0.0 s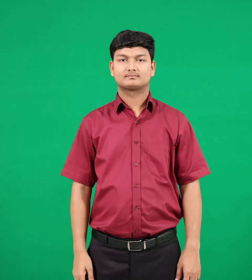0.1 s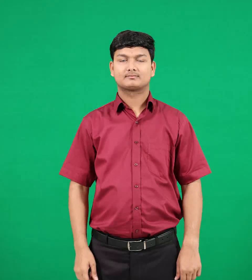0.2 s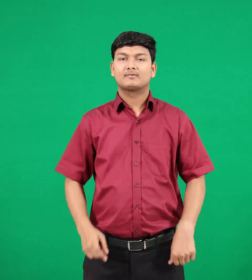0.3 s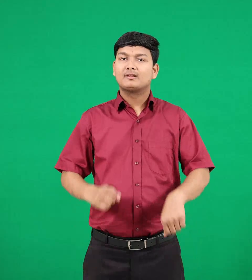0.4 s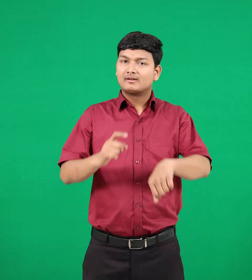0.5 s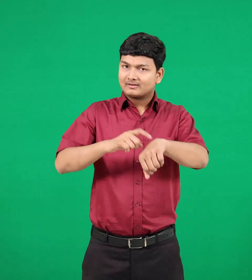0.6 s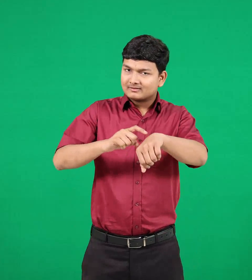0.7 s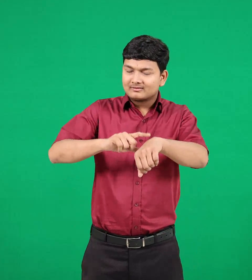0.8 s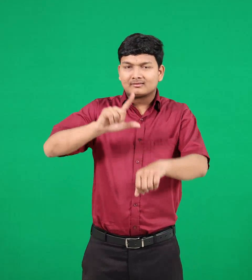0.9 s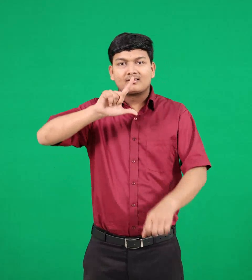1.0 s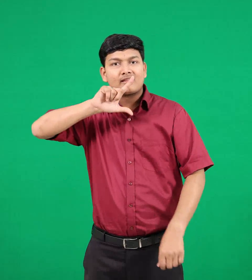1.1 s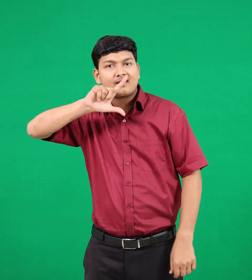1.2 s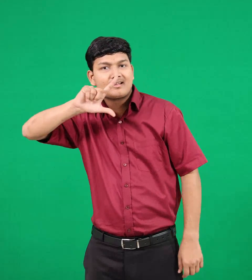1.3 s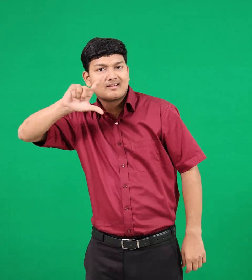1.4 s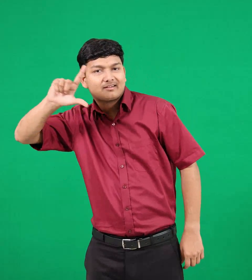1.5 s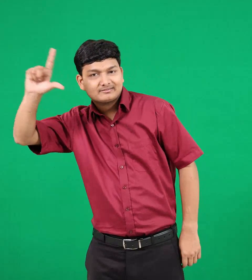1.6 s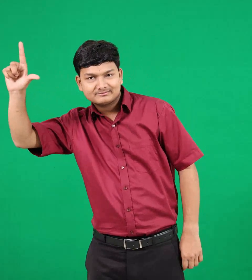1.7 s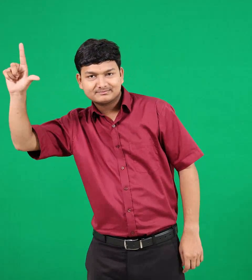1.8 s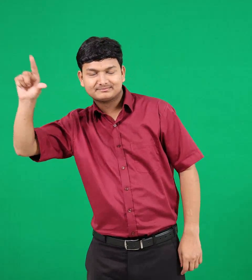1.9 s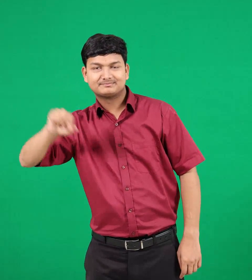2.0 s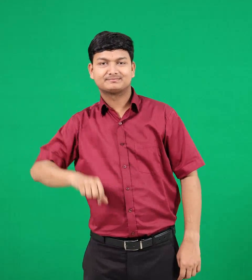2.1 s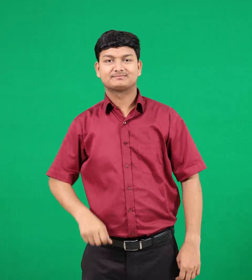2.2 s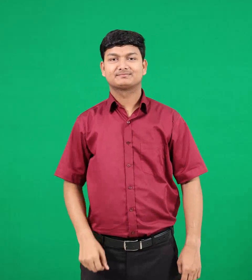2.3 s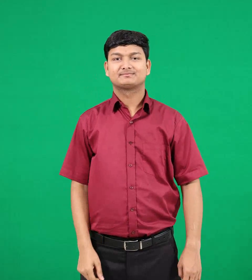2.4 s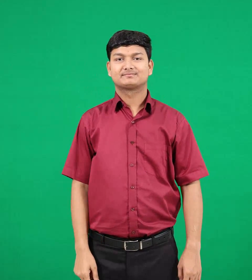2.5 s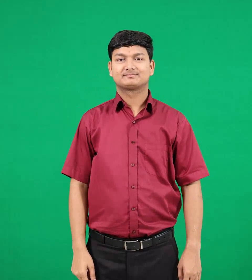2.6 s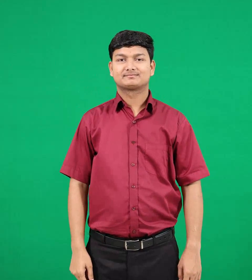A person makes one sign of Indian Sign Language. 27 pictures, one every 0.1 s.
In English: long time
